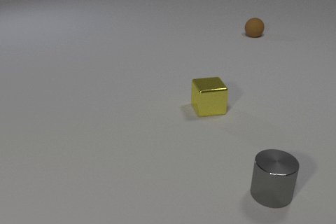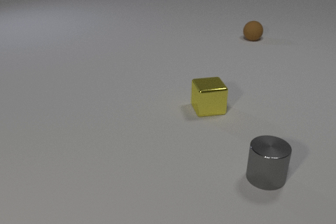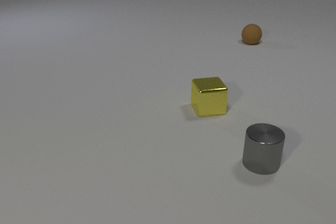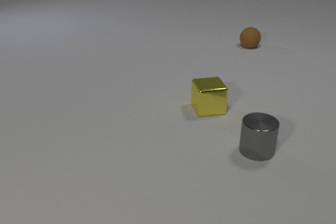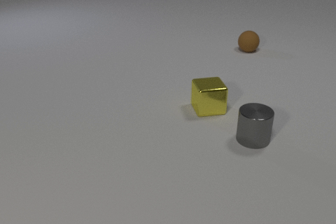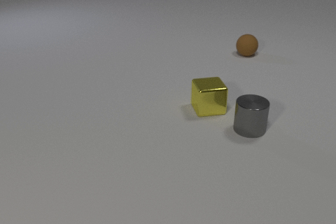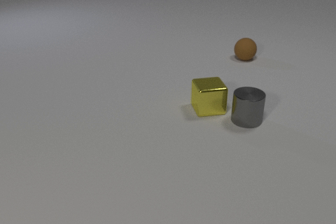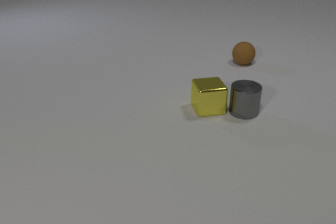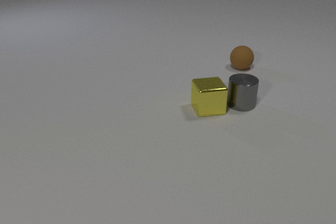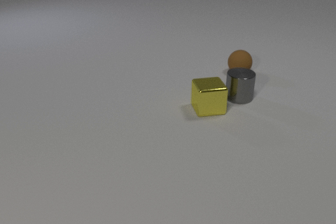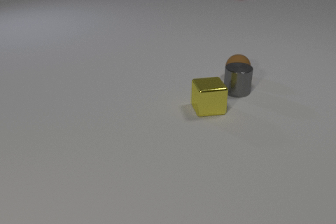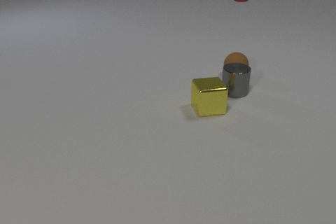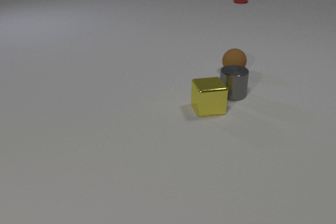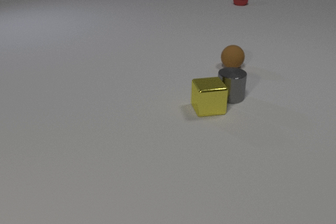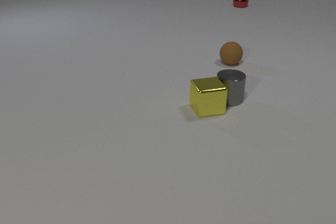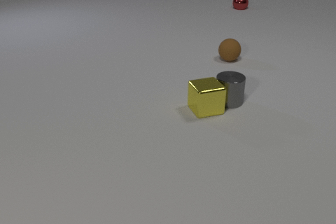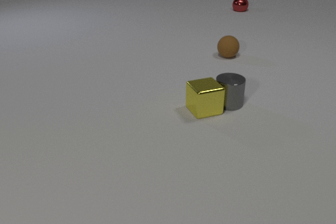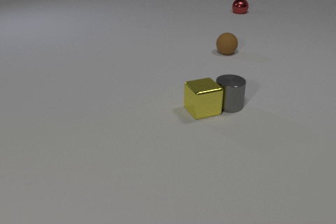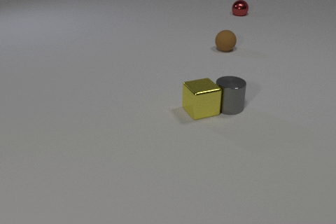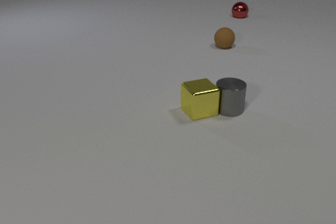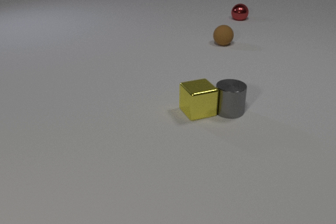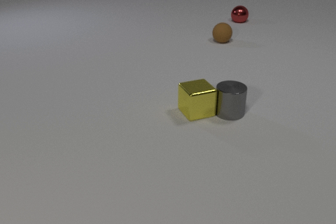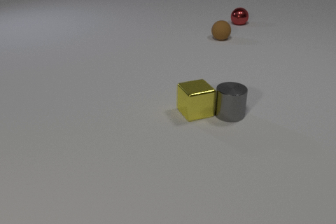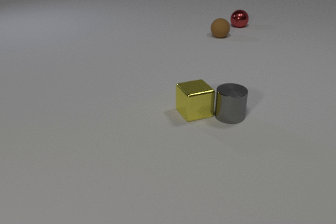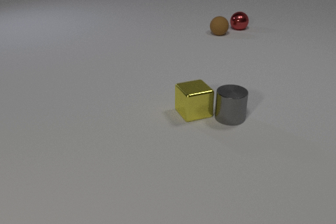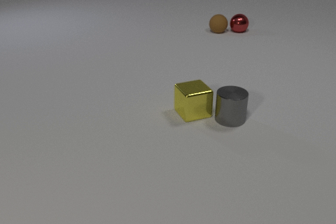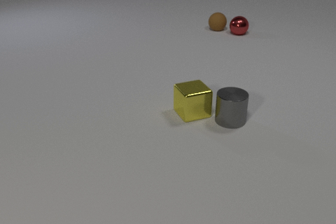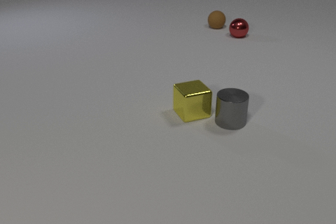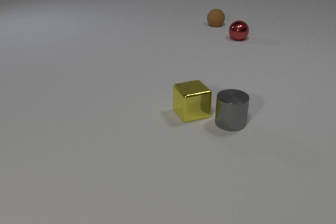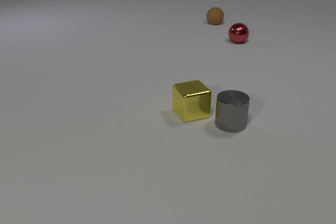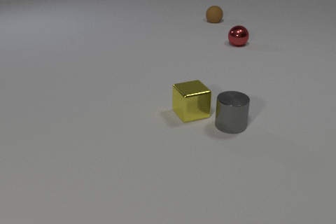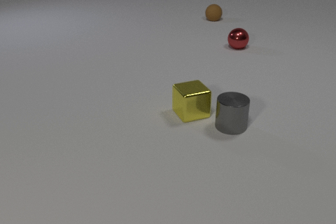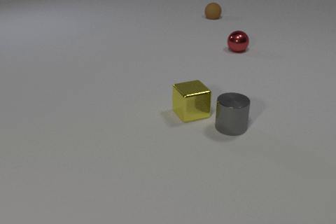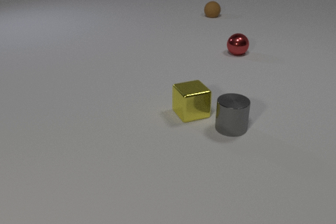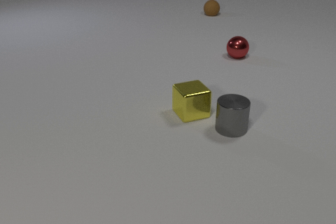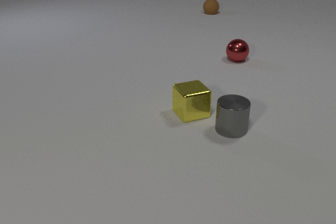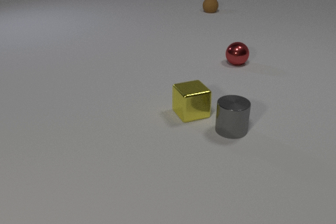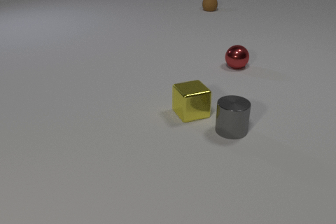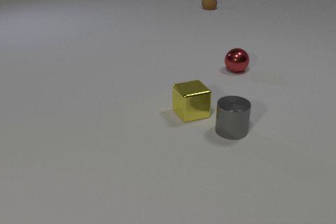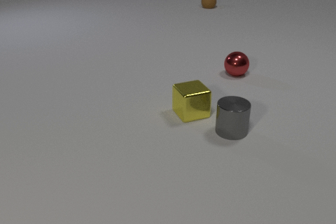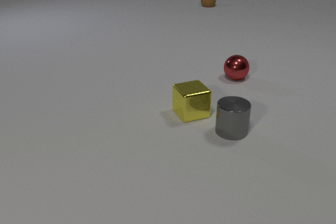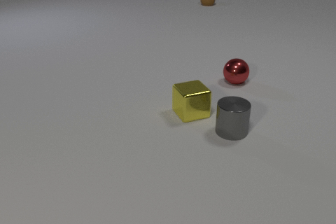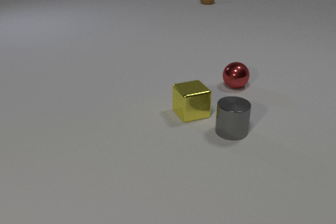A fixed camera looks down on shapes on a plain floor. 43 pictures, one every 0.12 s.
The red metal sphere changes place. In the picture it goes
toward the camera.
0.00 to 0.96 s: The brown rubber sphere rolls toward the camera. The gray metal cylinder slides away from the camera.
0.96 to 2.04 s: The brown rubber sphere rolls away from the camera and to the left. The gray metal cylinder slides to the left. The yellow metal cube moves, and ends about where it began. The red metal sphere comes in at the top edge, rolls toward the camera. The brown rubber sphere and the gray metal cylinder collide. The gray metal cylinder and the yellow metal cube collide.
2.04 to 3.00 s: The brown rubber sphere rolls away from the camera. The gray metal cylinder slides toward the camera. The yellow metal cube slides to the left. The red metal sphere rolls toward the camera.
3.00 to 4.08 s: The brown rubber sphere rolls away from the camera. The gray metal cylinder slides toward the camera. The red metal sphere rolls toward the camera.
4.08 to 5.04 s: The brown rubber sphere rolls away from the camera. The red metal sphere rolls toward the camera.
How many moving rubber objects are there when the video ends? 1.
Are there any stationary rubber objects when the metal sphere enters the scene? no.
What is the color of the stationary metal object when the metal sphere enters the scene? yellow.
